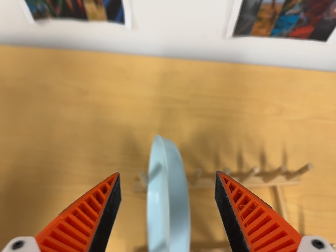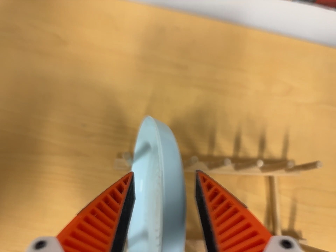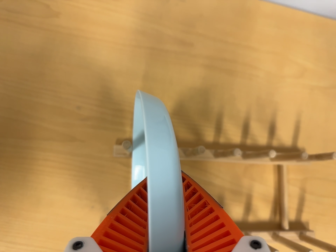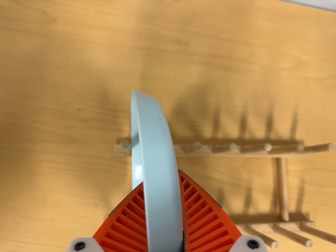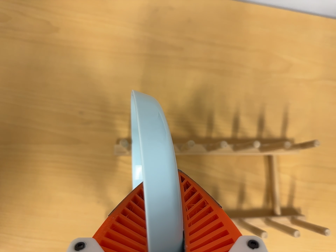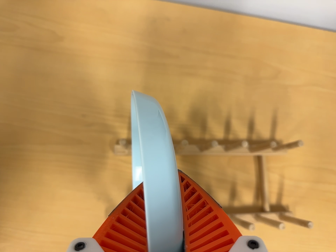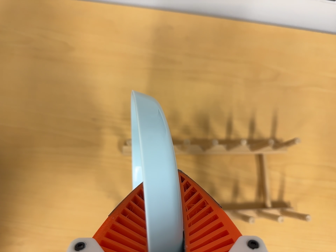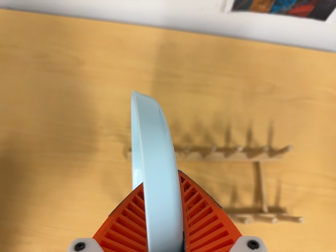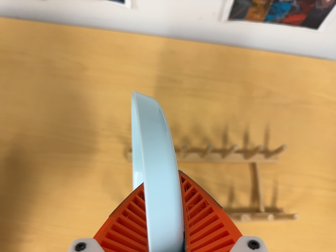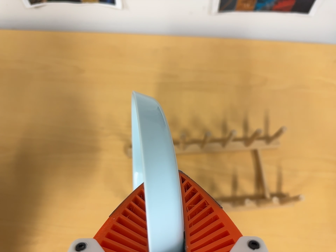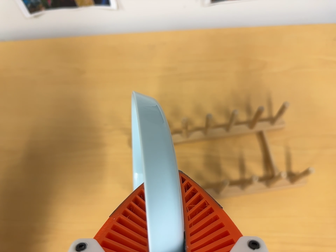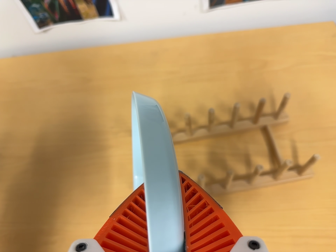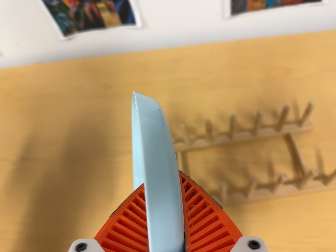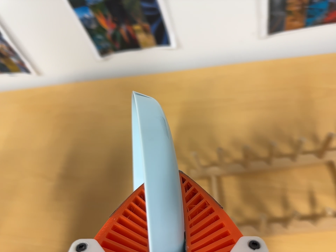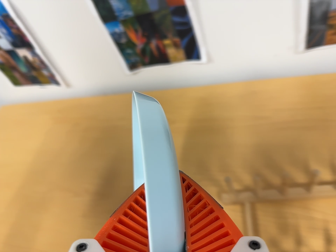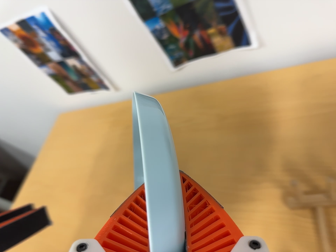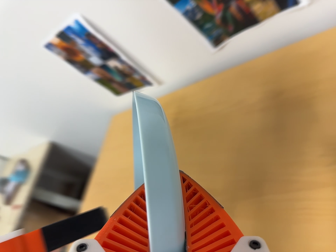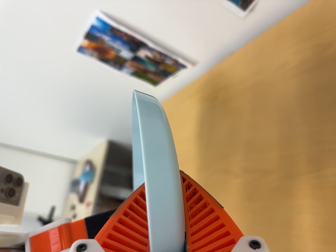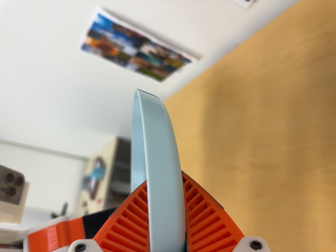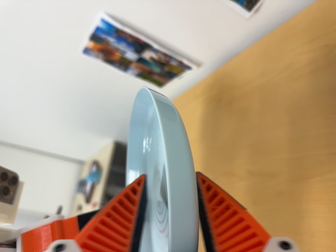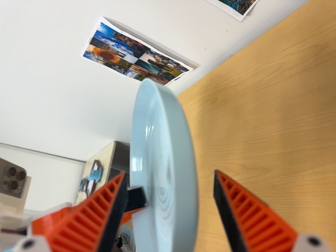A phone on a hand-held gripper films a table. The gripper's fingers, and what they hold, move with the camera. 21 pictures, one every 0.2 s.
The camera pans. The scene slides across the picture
to the right.
0.0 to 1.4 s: The camera's aim tips toward the bottom of its view by about 10 degrees, and the scene shifts upward.
1.4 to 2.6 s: The camera pans to its left by about 15 degrees. It travels toward the bottom of its view, about 10 cm. Its aim tips toward the top of its view by about 15 degrees. It rolls about its line of sight by about 10 degrees, and the scene rotates counterclockwise.
2.6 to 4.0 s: The camera pans to its left by about 45 degrees. It travels forward and to its right, about 12 cm. It rolls about its line of sight by about 20 degrees, and the scene rotates counterclockwise.
The film runs backward here.
